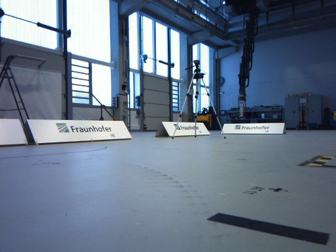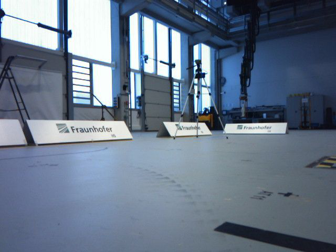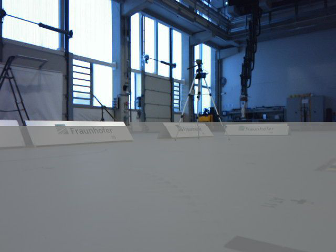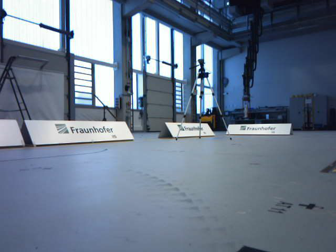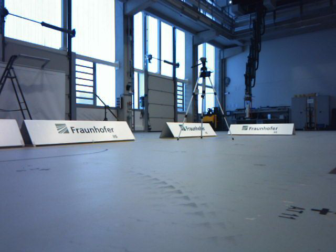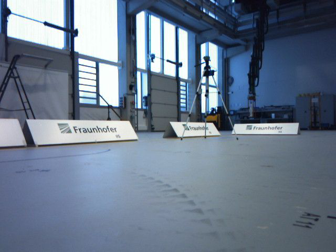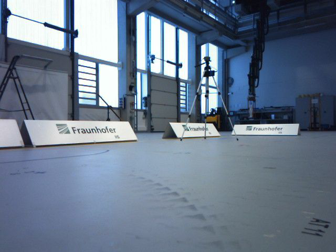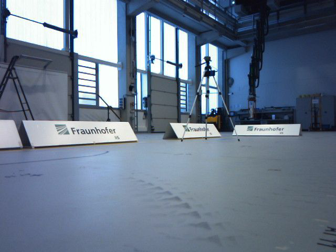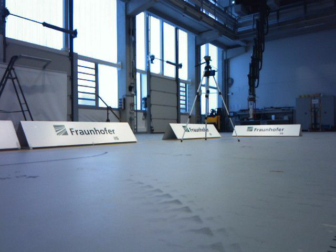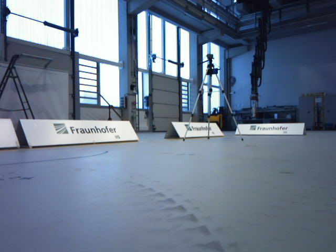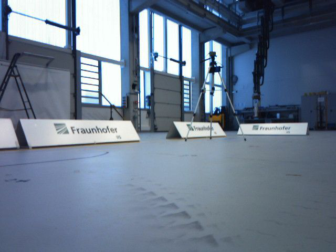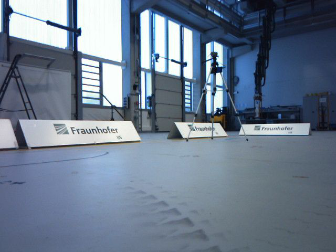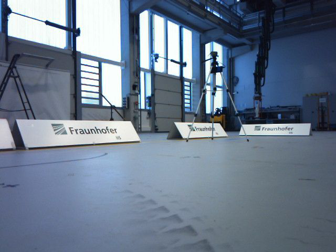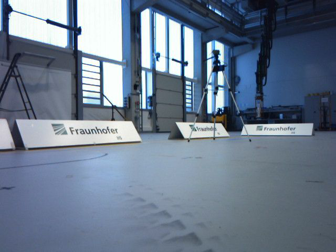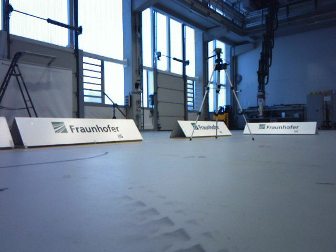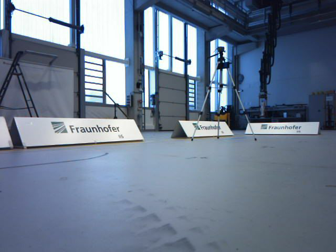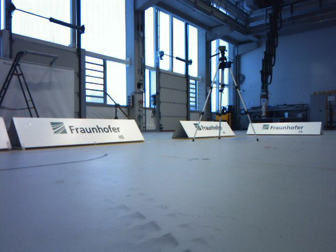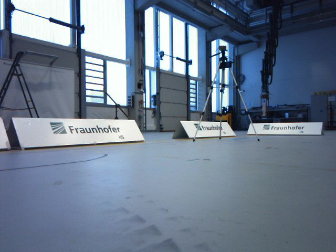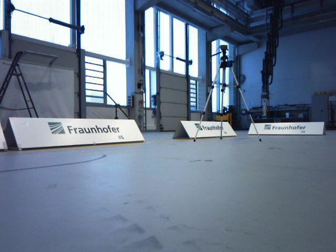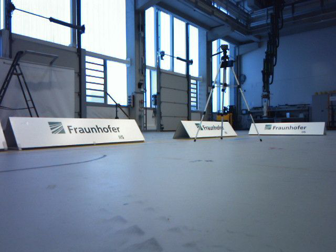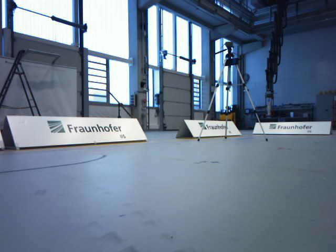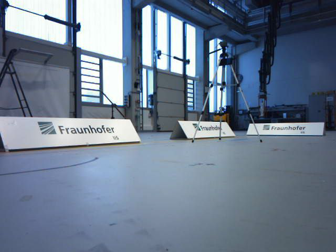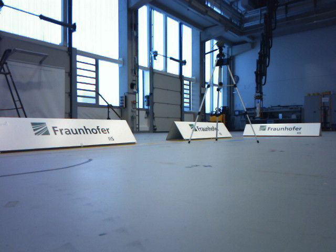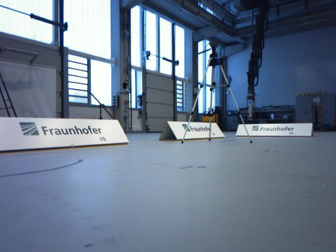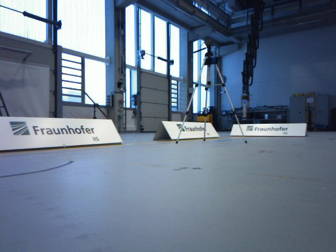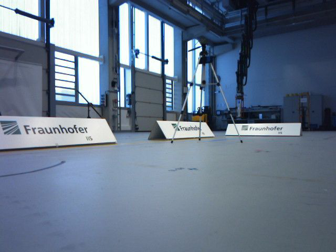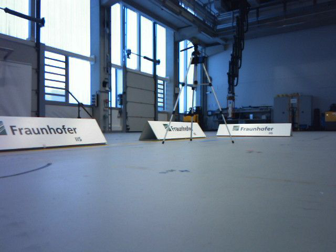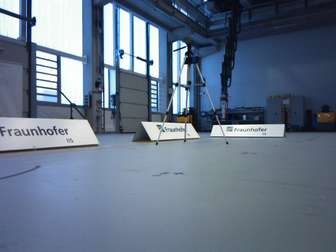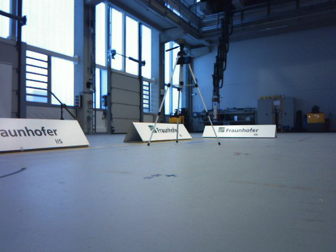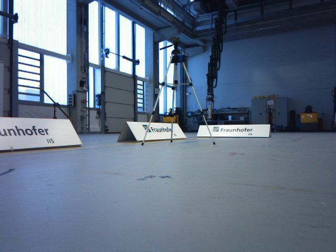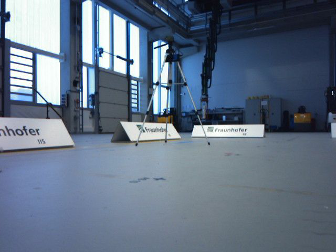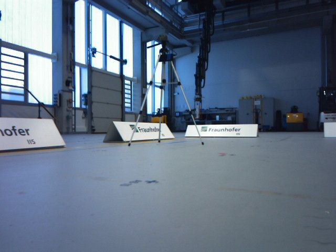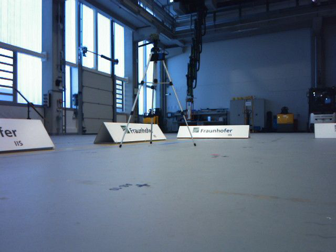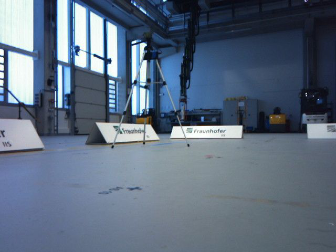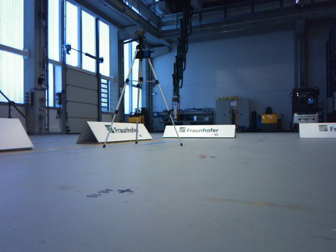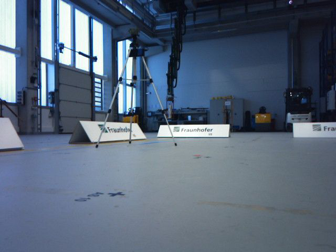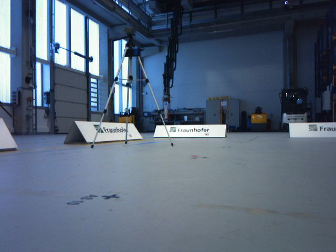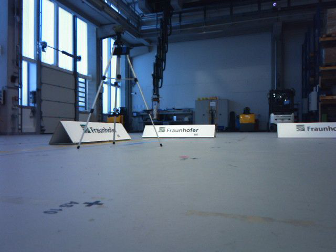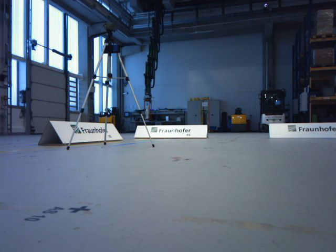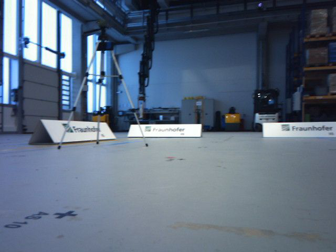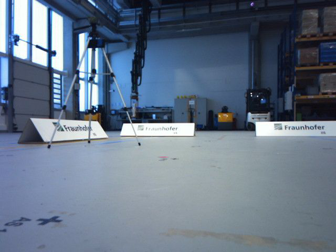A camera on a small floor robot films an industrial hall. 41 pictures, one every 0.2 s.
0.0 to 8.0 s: The camera swings to its right by about 25 degrees, and the scene slides to the left. It travels forward, about 1.6 m, so what stands in front looms larger.
The film runs forward here.
